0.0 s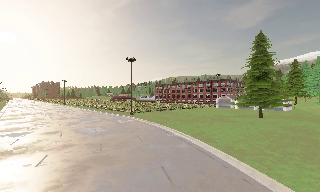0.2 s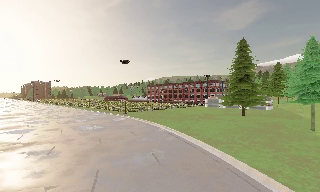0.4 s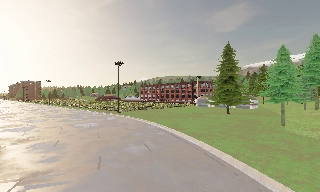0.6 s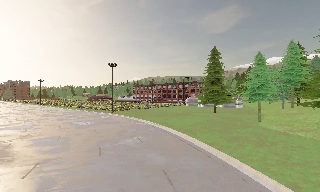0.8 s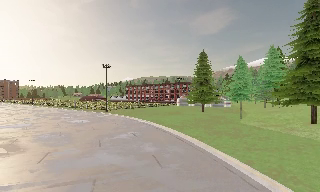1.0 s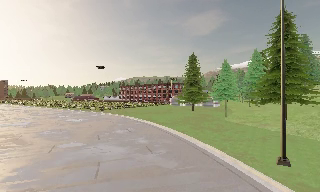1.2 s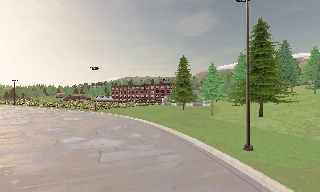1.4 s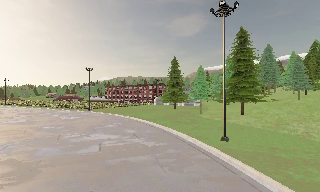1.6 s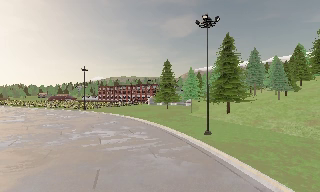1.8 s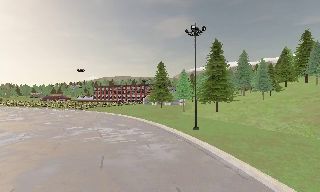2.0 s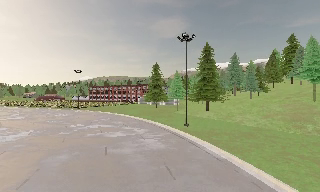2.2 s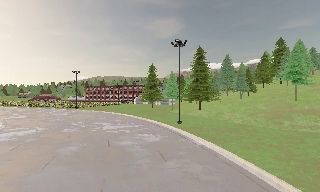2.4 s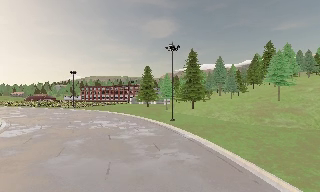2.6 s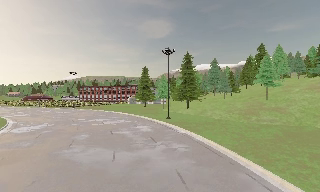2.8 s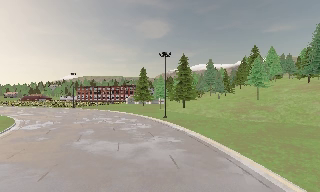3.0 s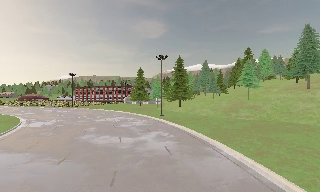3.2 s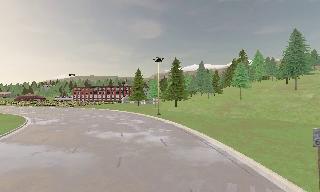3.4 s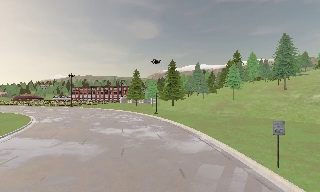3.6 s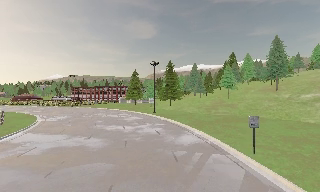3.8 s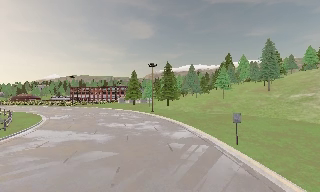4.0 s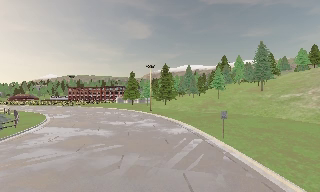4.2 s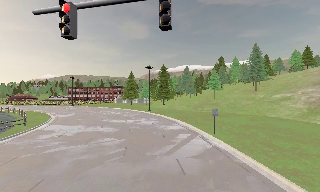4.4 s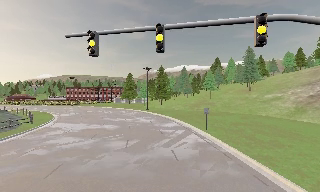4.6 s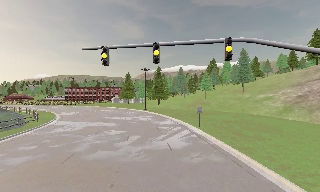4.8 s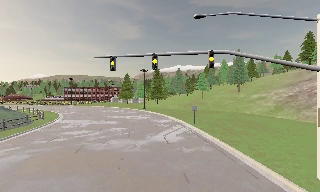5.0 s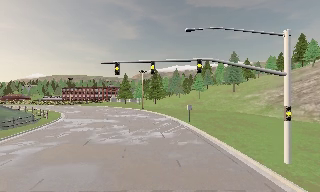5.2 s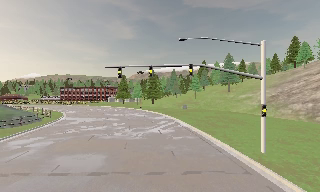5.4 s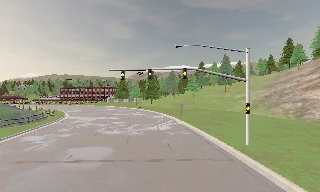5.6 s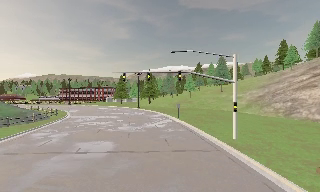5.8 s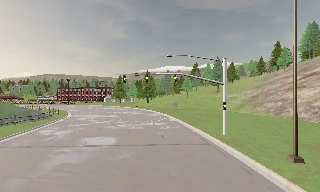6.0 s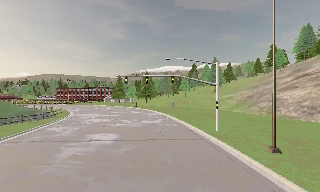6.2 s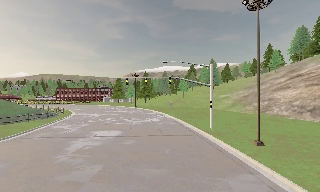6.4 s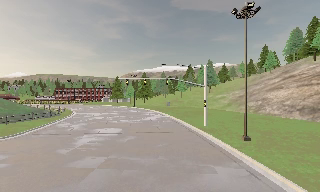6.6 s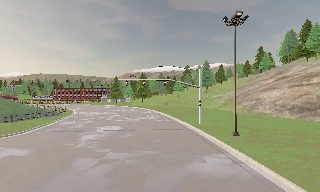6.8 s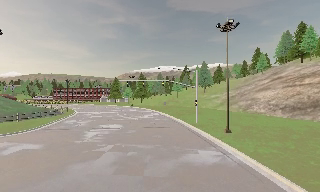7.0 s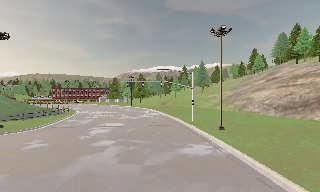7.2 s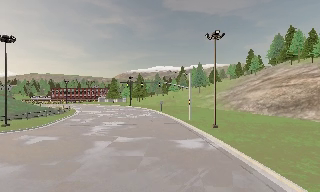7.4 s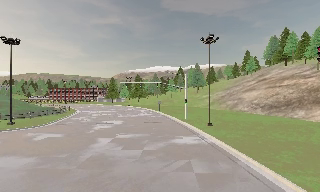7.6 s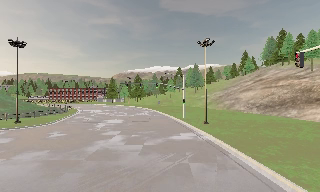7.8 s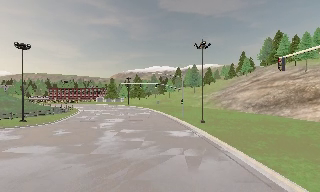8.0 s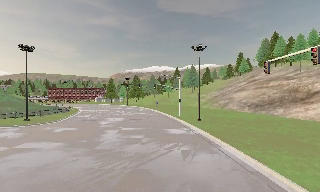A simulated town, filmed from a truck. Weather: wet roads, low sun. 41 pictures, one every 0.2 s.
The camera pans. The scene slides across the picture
to the left.
The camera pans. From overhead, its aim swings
clockwise.
0.0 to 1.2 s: The scene slides to the left, as the camera pans about 15 degrees to its right. It travels backward, about 13 m, so what stands in front gets smaller.
1.2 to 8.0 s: The camera pans to its right, which is clockwise from overhead, by about 30 degrees. It travels backward, about 60 m, so what stands in front gets smaller.
The film runs backward here.
